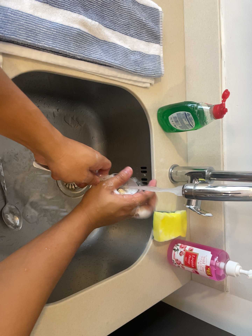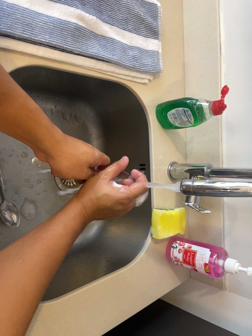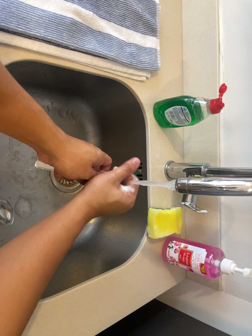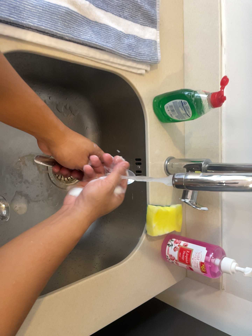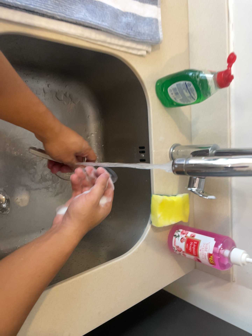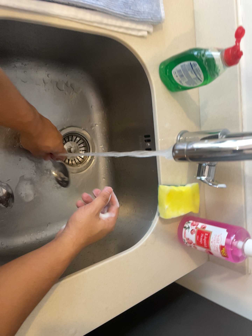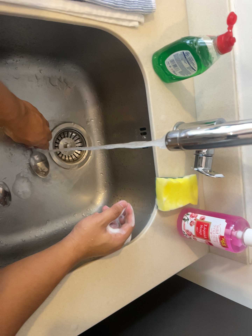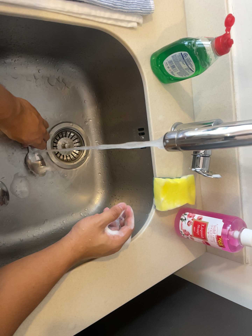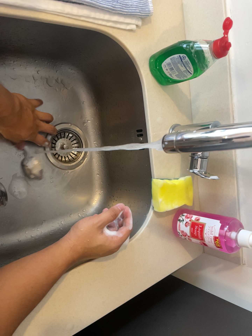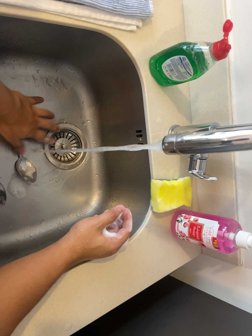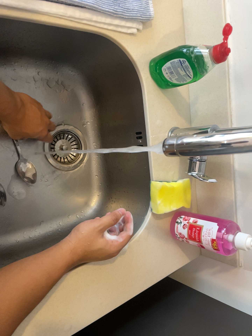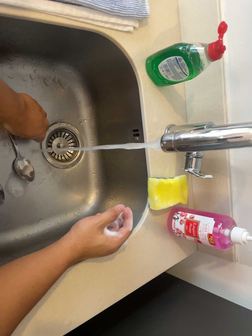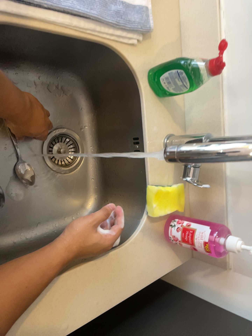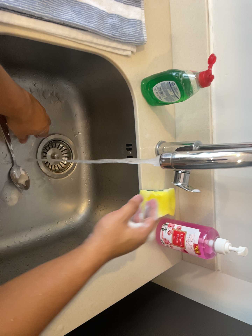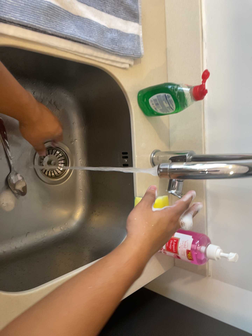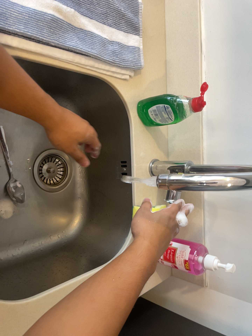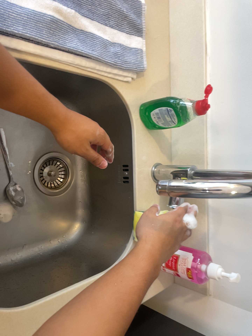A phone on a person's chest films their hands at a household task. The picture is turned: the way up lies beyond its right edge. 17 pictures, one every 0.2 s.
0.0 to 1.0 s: The camera travels forward and to its right, about 10 cm, so what stands in front looms larger.
1.0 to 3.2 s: The camera travels backward, about 7 cm, so what stands in front gets smaller.
The film runs backward here.
